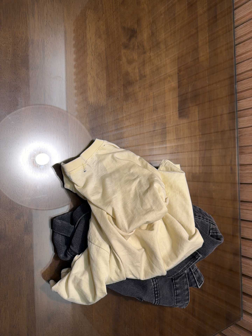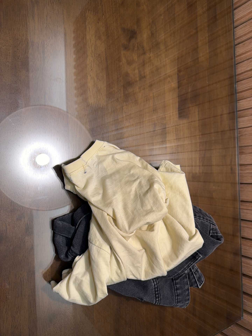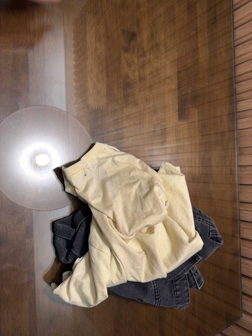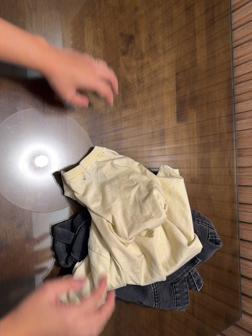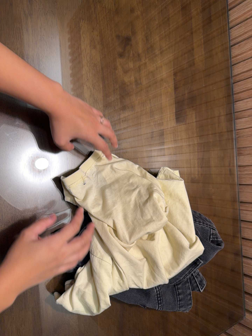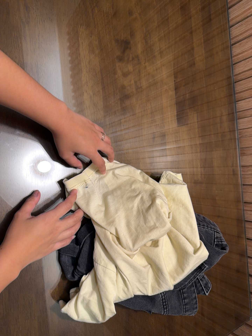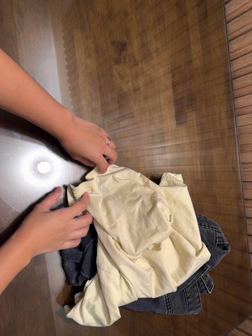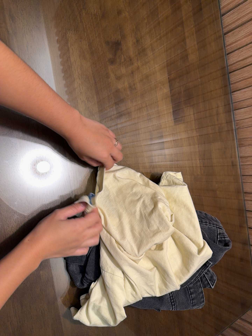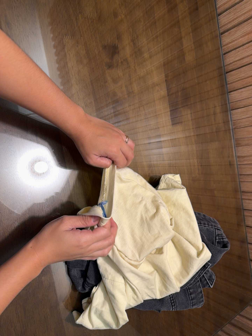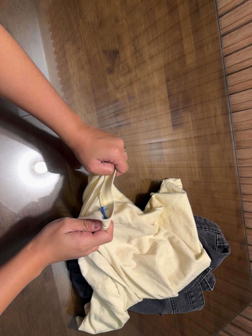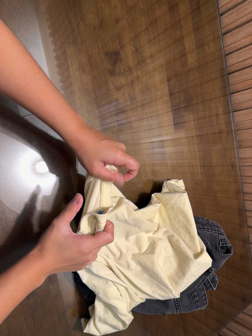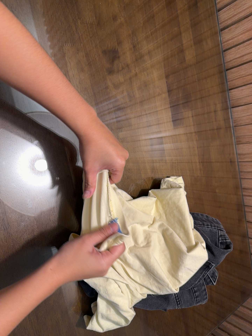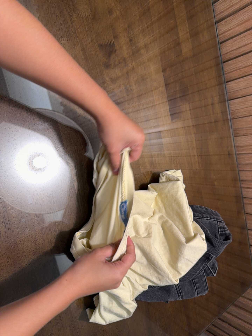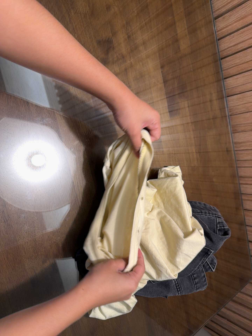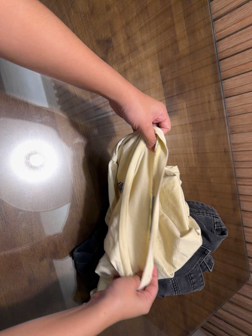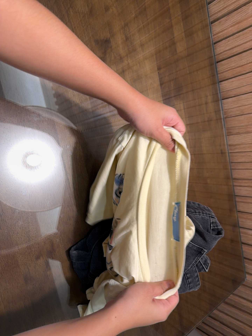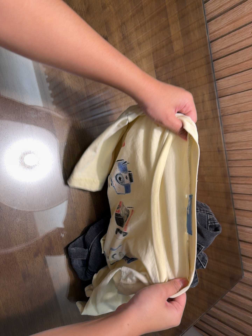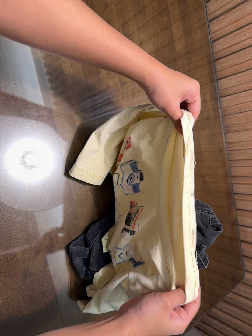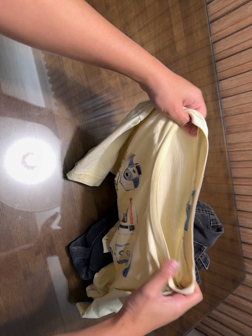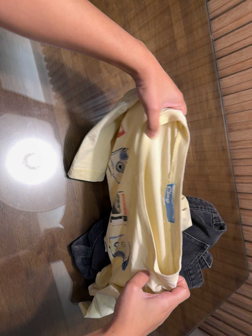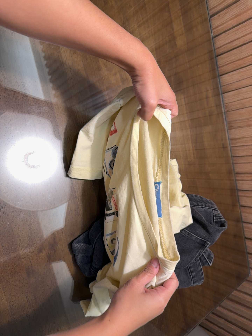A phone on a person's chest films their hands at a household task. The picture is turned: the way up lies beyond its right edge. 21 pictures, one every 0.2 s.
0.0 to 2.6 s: The camera travels toward the top of its view, about 12 cm. Its aim tips toward the bottom of its view by about 10 degrees. It rolls about its line of sight by about 10 degrees, and the scene rotates counterclockwise.
2.6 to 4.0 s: The camera shifts only a little, or ends up much as it began.
The film runs forward here.
